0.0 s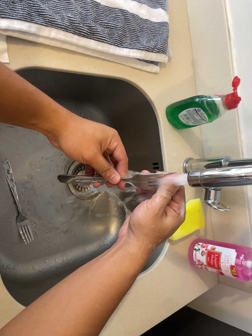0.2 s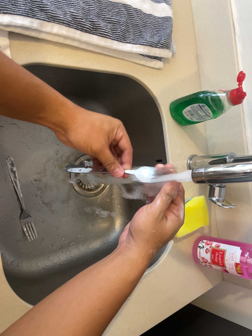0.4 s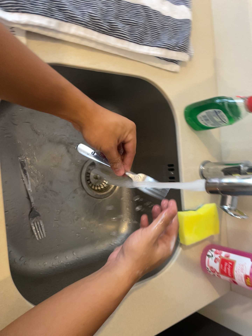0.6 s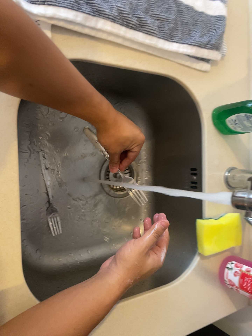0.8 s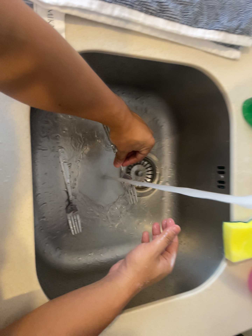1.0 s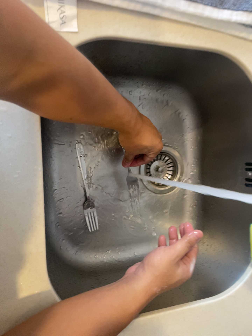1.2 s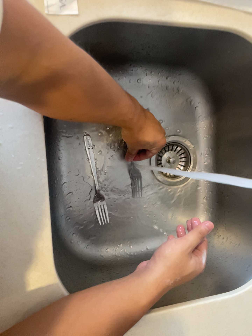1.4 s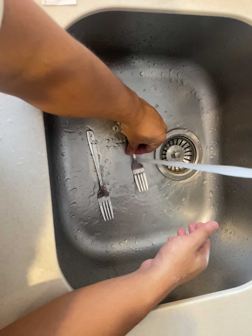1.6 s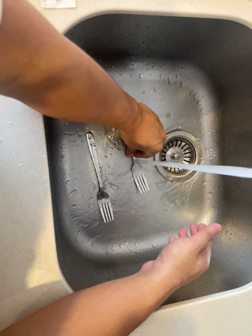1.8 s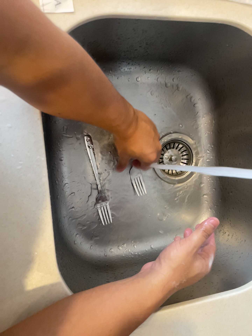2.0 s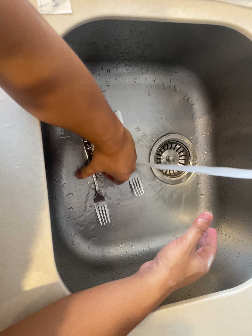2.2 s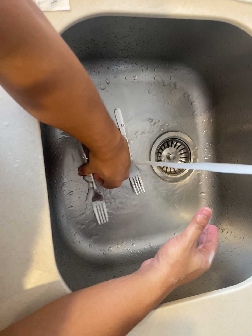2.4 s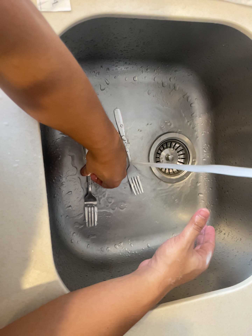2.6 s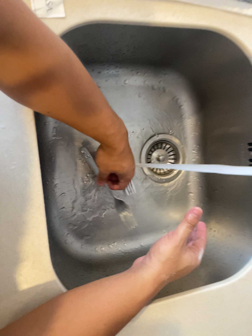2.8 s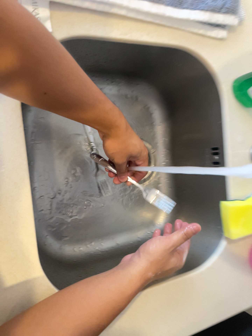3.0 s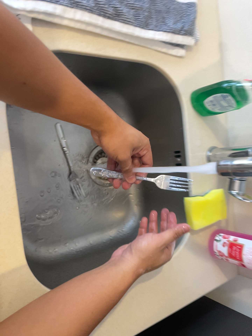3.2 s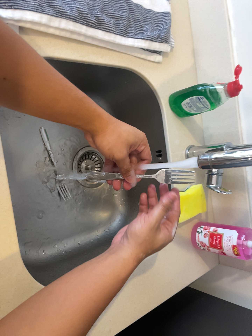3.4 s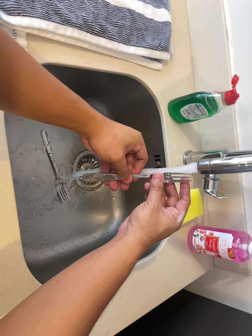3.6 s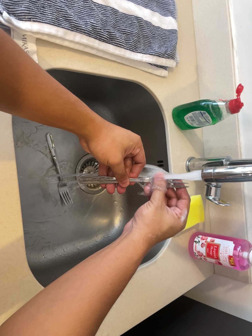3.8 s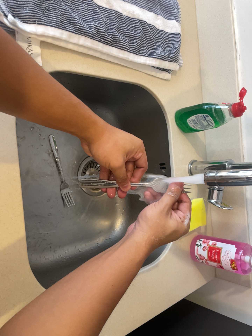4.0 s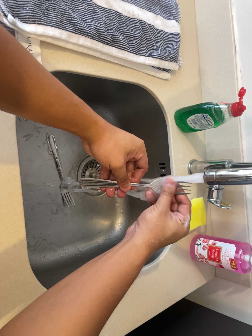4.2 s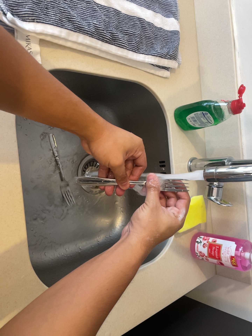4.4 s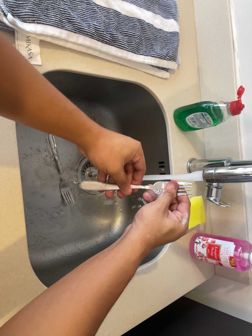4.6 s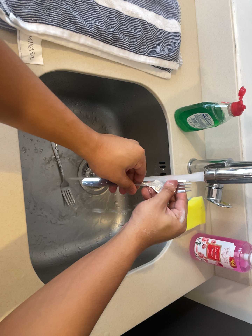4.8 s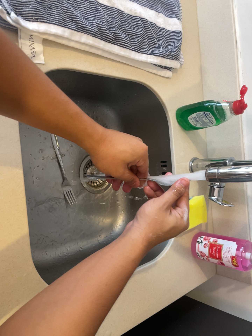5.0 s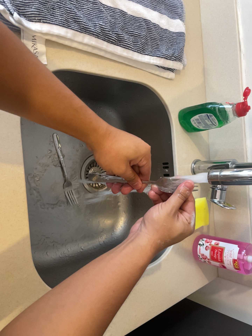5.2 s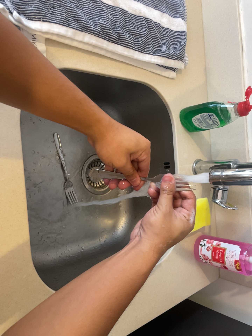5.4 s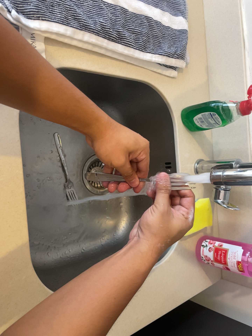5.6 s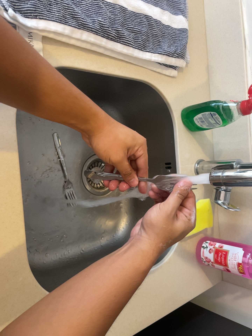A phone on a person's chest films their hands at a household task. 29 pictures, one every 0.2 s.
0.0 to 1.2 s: The scene slides to the right, as the camera pans about 25 degrees to its left. It travels forward, about 12 cm, so what stands in front looms larger.
1.2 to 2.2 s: The camera shifts only a little, or ends up much as it began.
2.2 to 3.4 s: The scene slides to the left, as the camera pans about 25 degrees to its right. It travels backward and to its left, about 16 cm, so what stands in front gets smaller.
3.4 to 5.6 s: The camera shifts only a little, or ends up much as it began.
The film runs forward here.
